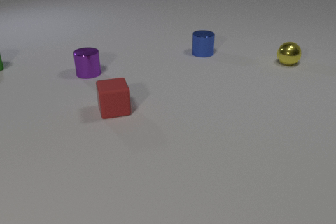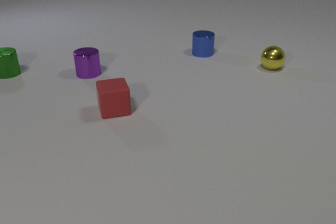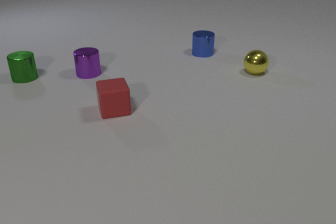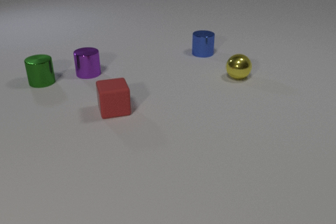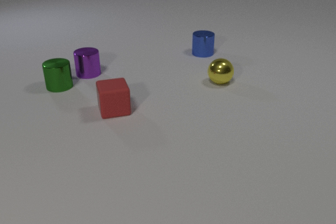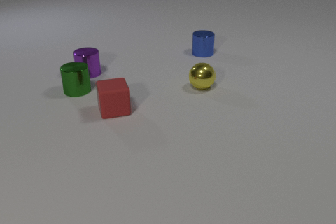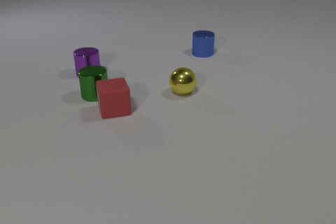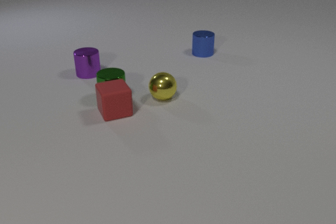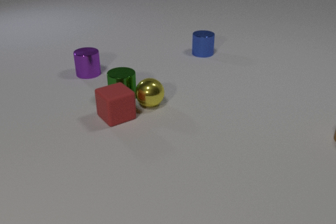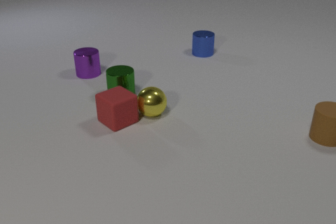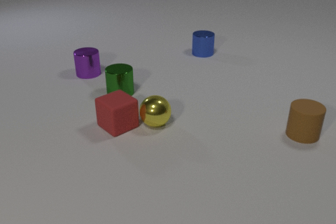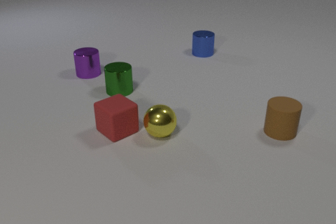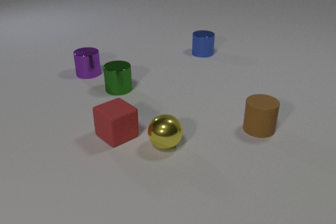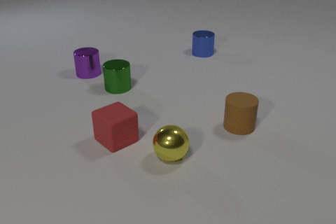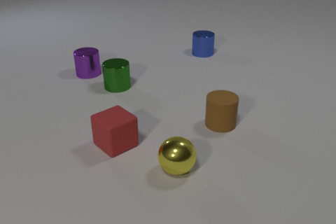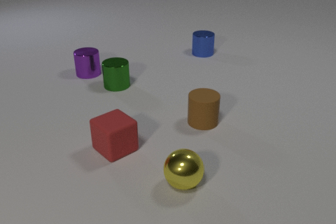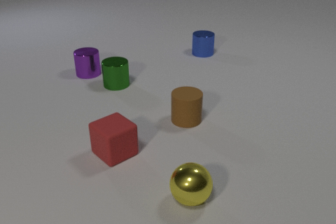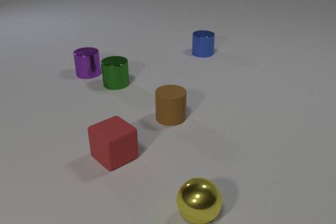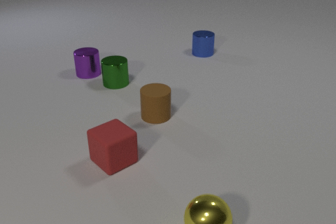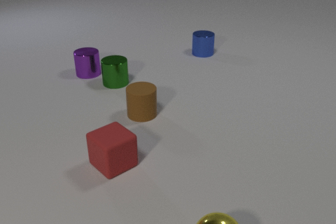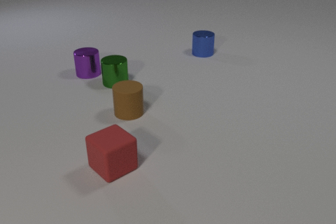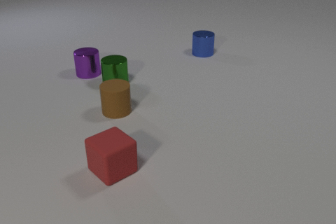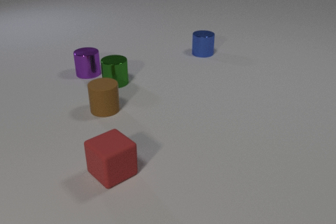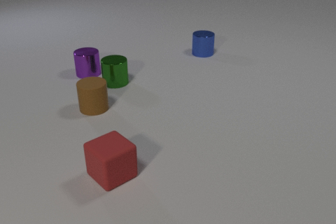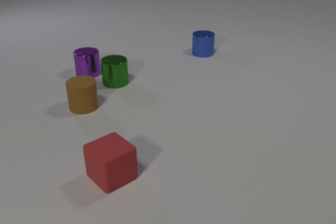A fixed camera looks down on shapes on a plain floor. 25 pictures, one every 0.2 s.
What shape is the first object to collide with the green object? cube.
Are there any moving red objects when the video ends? yes.
Are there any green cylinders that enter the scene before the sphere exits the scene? yes.
0.0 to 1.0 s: The green metal cylinder slides toward the camera and to the right. The yellow metal sphere rolls to the left and toward the camera.
1.0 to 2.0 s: The green metal cylinder slides to the right. The yellow metal sphere rolls toward the camera and to the left. The brown rubber cylinder comes in at the right edge, slides to the left. The red rubber cube slides toward the camera, spins counterclockwise seen from above by about 30 degrees, its near face sliding to the right. The green metal cylinder and the red rubber cube collide. The green metal cylinder and the yellow metal sphere collide. The yellow metal sphere and the red rubber cube collide.
2.0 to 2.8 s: The green metal cylinder slides away from the camera. The yellow metal sphere rolls toward the camera. The brown rubber cylinder slides to the left. The red rubber cube slides toward the camera.
2.8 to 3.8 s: The green metal cylinder slides away from the camera. The yellow metal sphere rolls toward the camera. The brown rubber cylinder slides to the left. The red rubber cube slides toward the camera.
3.8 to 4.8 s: The yellow metal sphere leaves at the bottom edge. The brown rubber cylinder slides to the left. The red rubber cube slides toward the camera.
